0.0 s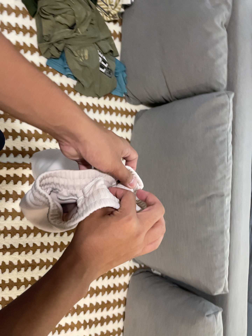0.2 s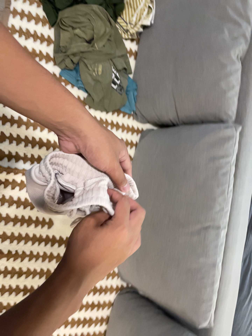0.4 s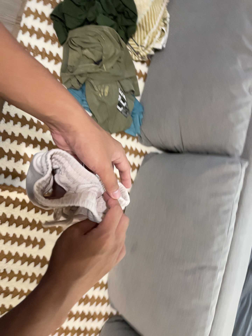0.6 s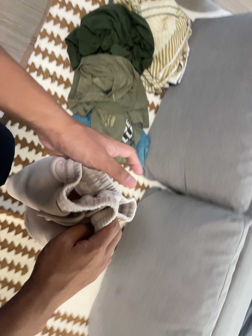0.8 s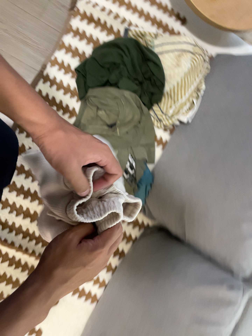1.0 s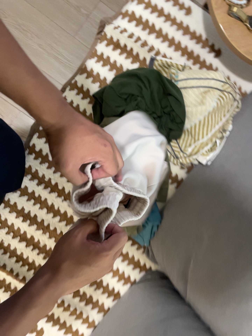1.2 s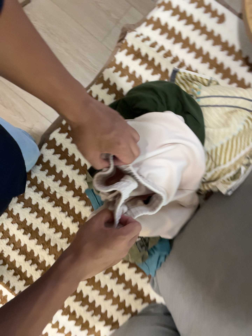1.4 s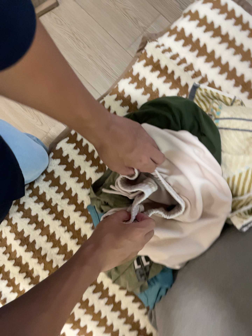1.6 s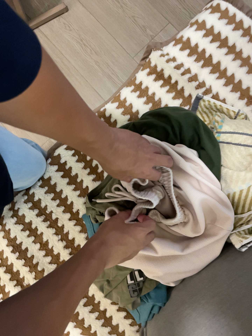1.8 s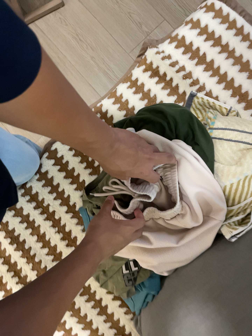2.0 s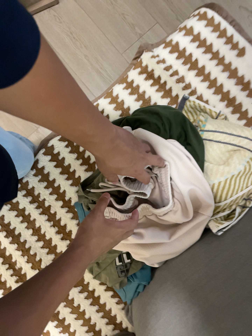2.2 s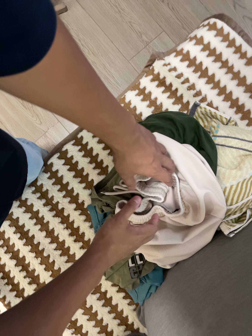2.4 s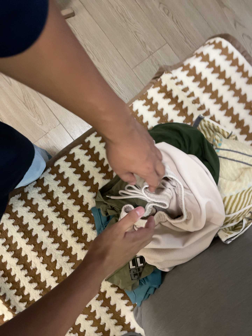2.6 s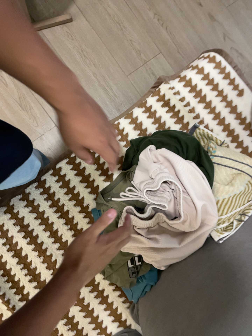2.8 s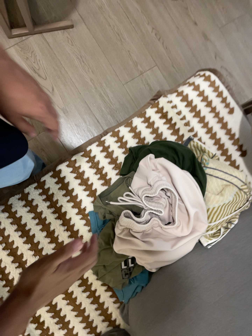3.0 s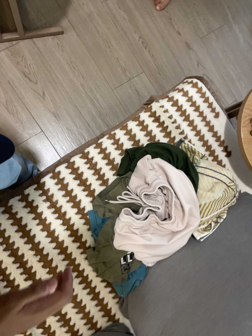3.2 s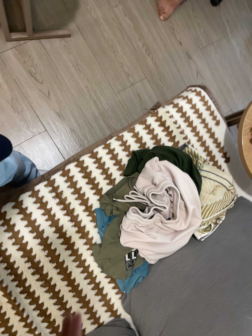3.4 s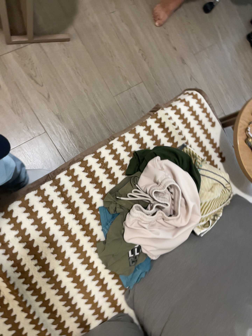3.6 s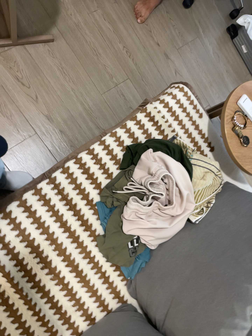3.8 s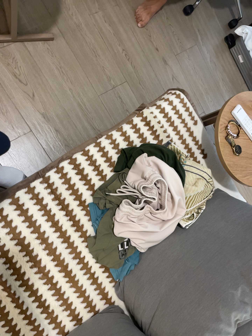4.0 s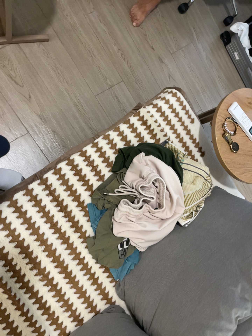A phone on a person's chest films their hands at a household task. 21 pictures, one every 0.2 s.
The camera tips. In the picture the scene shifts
downward.
0.0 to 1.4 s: The camera pans to its left by about 30 degrees. It travels toward the top of its view, to its right and forward, about 60 cm, so close, fixed things drift downward. Its aim tips toward the top of its view by about 10 degrees, and the scene shifts downward. It rolls about its line of sight by about 45 degrees, and the scene rotates clockwise.
1.4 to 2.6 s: The camera pans to its right by about 10 degrees. It travels to its left and backward, about 20 cm. It rolls about its line of sight by about 10 degrees, and the scene rotates clockwise.
2.6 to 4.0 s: The camera pans to its right by about 20 degrees. It travels to its left and backward, about 32 cm.
The film runs backward here.
